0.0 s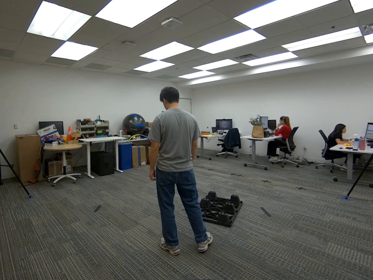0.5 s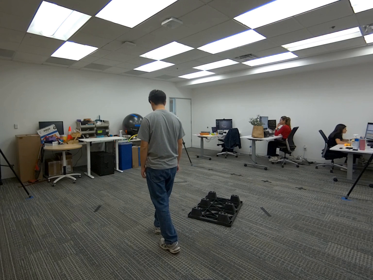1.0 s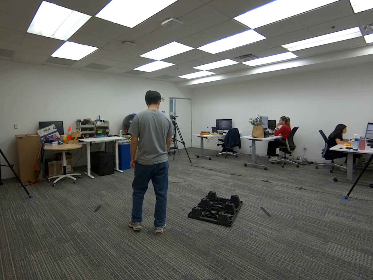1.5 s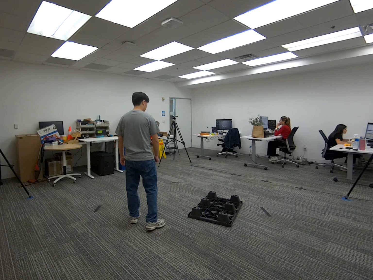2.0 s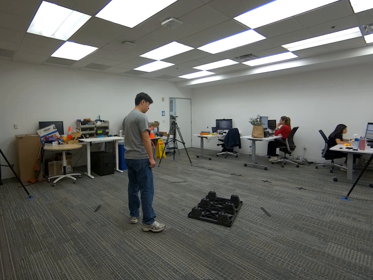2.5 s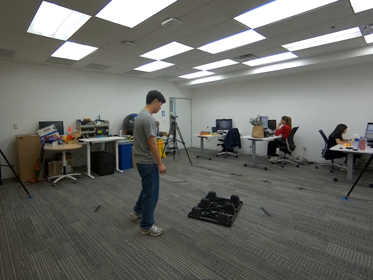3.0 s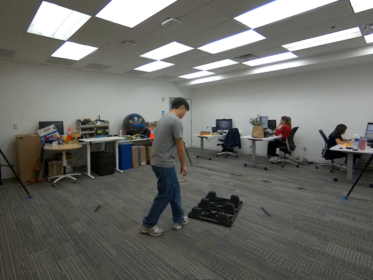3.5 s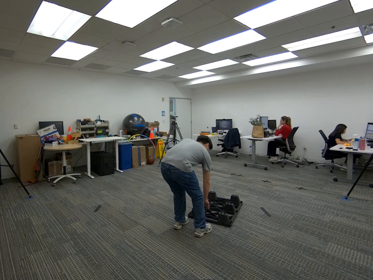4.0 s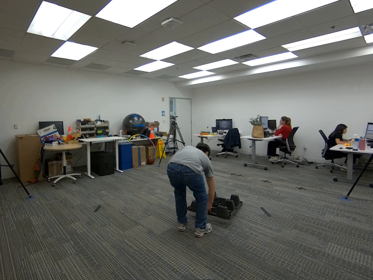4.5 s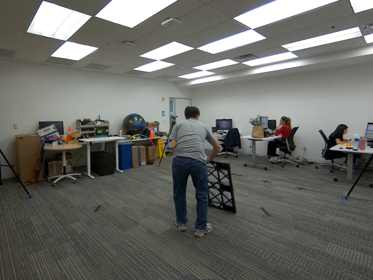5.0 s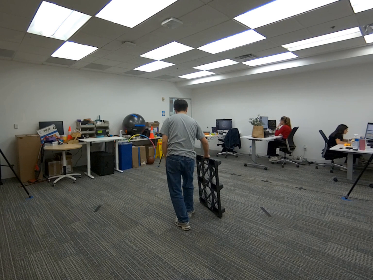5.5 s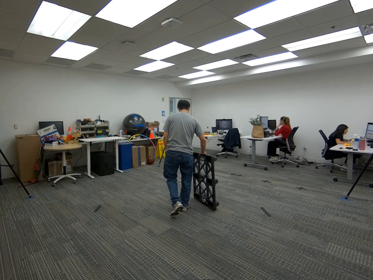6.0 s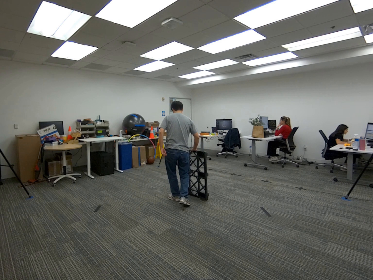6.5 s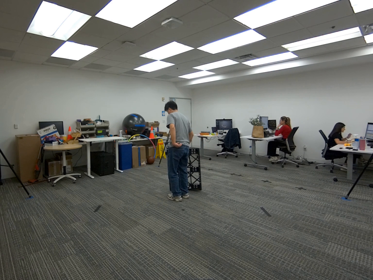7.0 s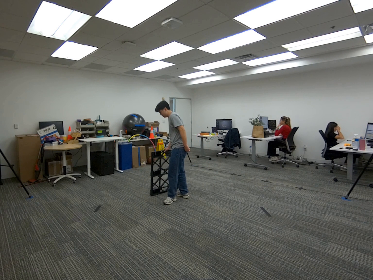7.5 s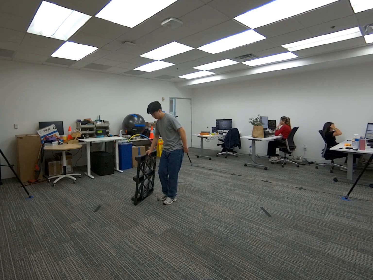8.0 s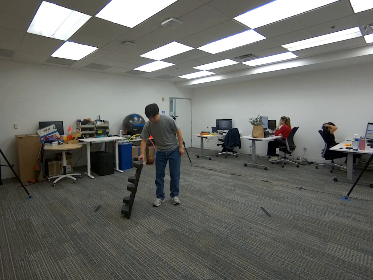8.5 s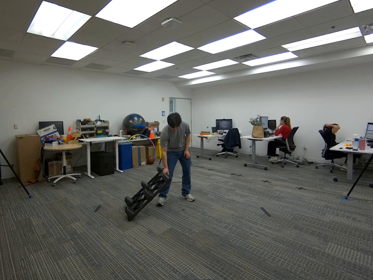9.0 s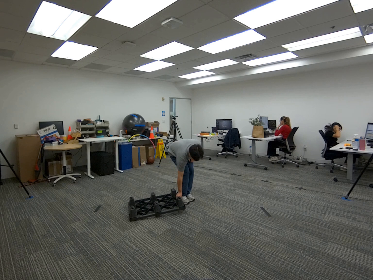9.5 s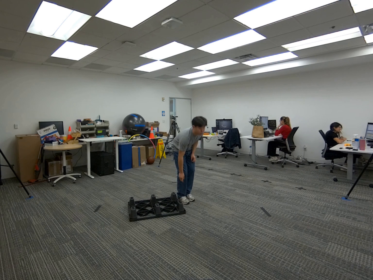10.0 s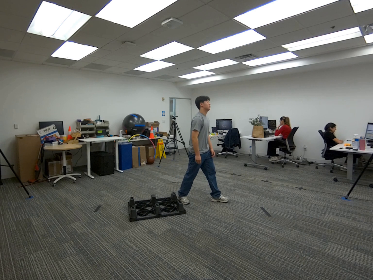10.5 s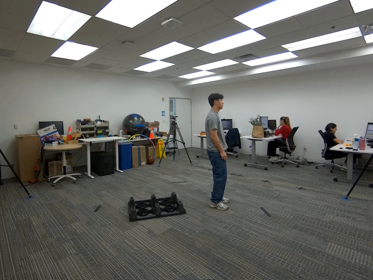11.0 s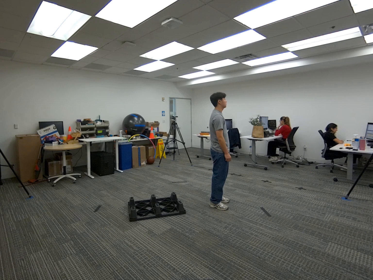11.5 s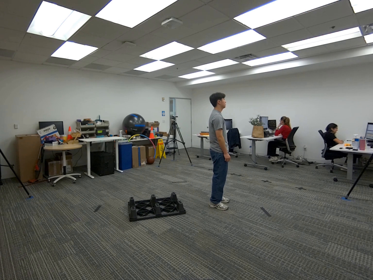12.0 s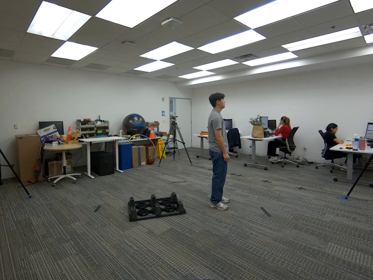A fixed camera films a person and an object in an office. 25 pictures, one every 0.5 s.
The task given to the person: Walk over to the platform on the ground and drag the platform within the bounding area. Once complete place the platform back on the ground.
